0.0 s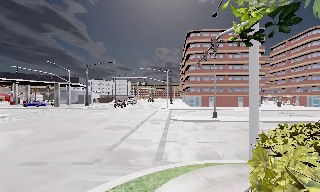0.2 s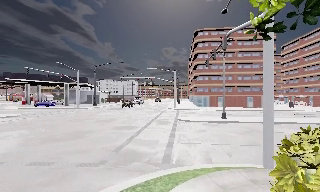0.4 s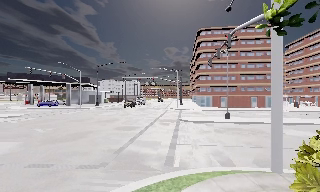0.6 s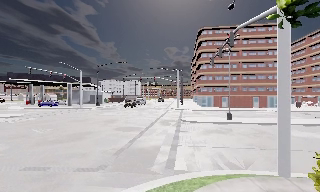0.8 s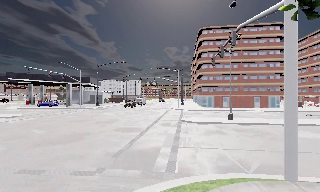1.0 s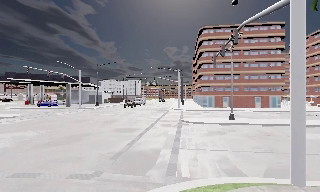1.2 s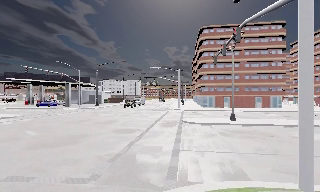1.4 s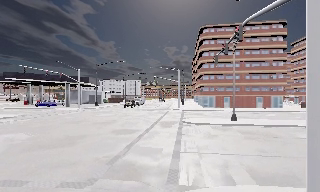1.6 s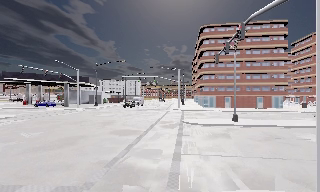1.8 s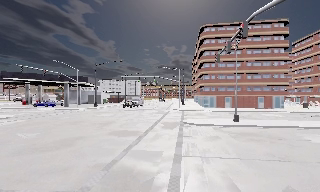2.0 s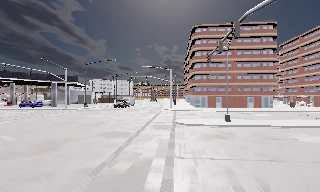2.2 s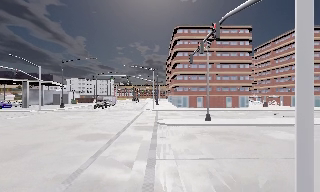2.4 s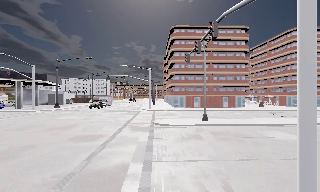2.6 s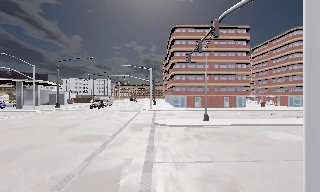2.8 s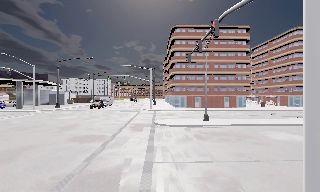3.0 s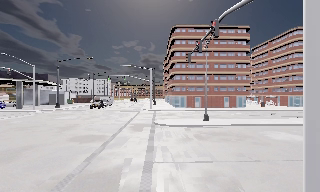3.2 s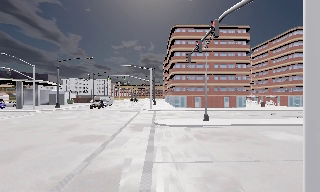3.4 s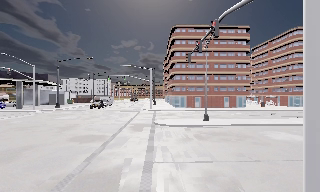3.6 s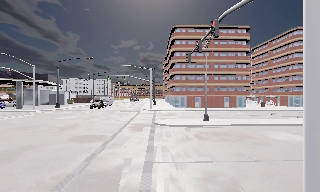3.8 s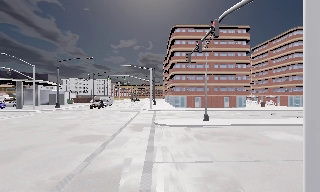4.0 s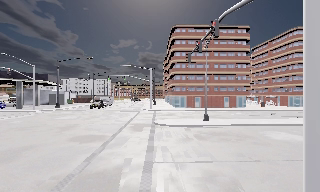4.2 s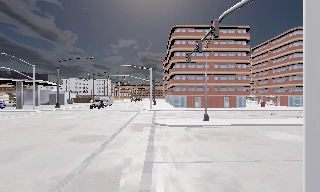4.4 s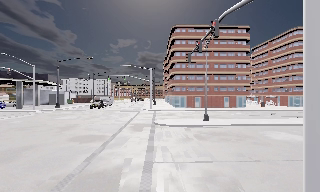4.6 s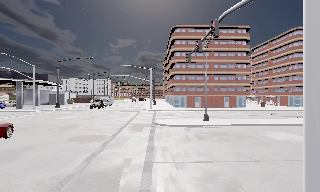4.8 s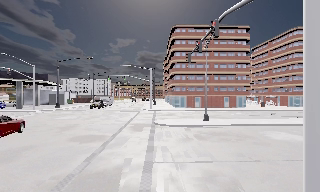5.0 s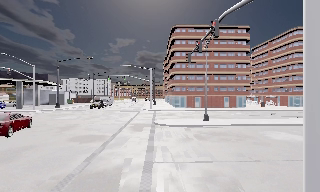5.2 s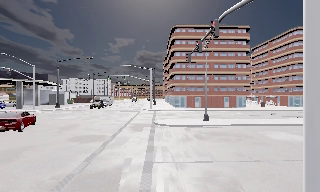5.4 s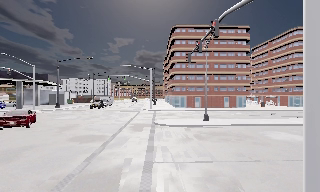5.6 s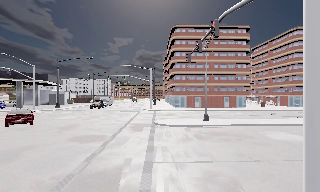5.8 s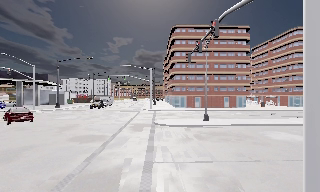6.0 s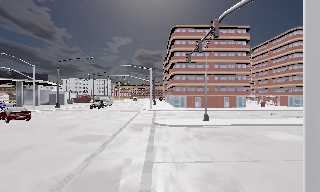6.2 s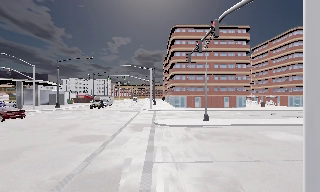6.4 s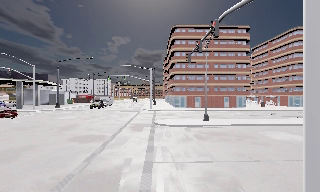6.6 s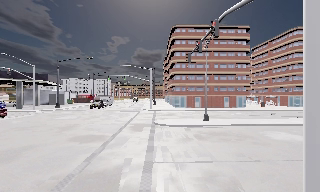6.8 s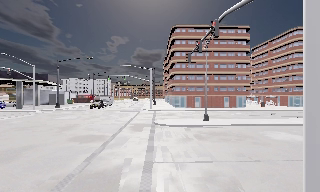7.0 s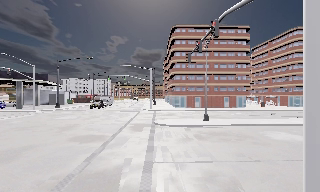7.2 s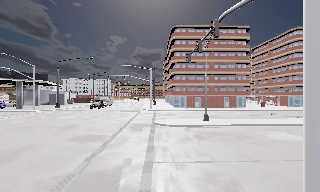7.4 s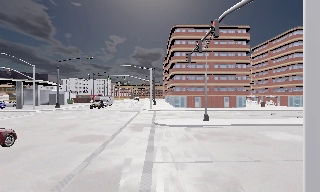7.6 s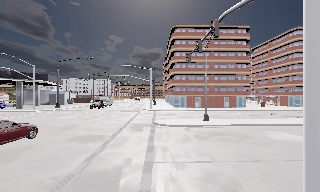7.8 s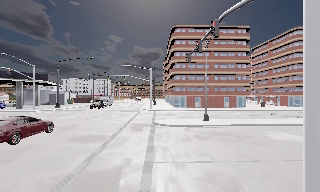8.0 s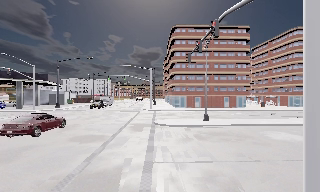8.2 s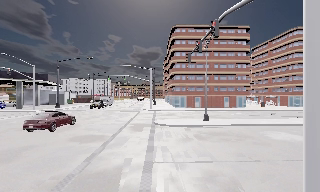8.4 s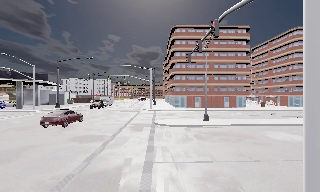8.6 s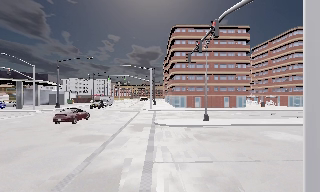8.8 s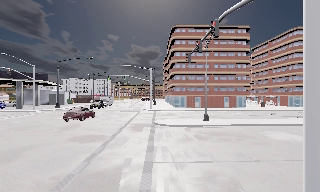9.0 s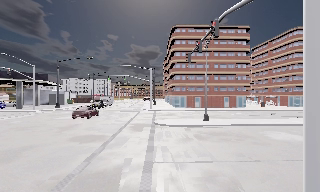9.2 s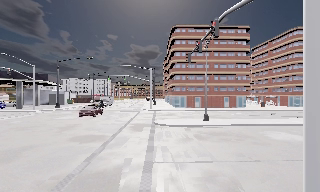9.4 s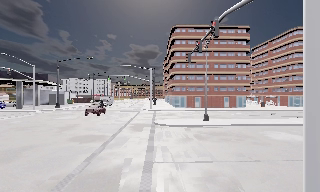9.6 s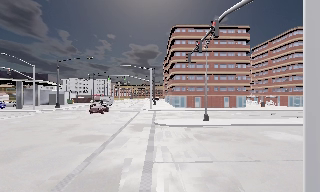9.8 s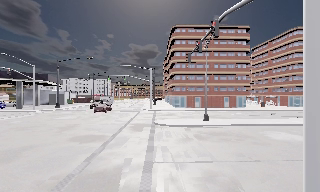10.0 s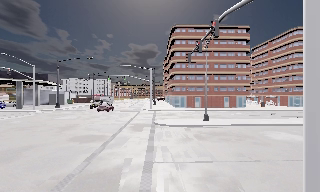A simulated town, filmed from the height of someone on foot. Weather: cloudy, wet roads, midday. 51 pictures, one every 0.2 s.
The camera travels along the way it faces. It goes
forward.
0.0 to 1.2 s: The camera travels forward, about 1.5 m, so what stands in front looms larger.
1.2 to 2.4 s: The scene slides to the left, as the camera pans about 10 degrees to its right. It travels forward, about 1.5 m, so what stands in front looms larger.
2.4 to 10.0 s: The camera keeps its place and its aim.
The film runs forward here.
